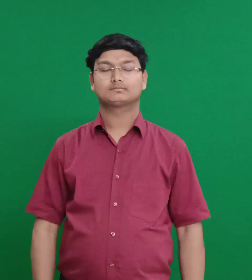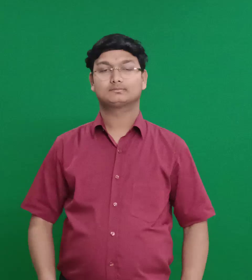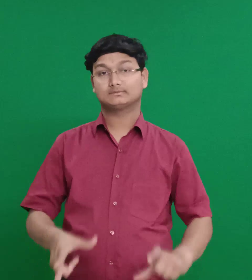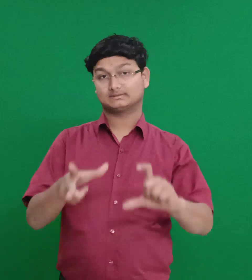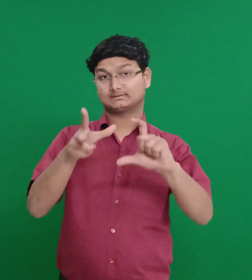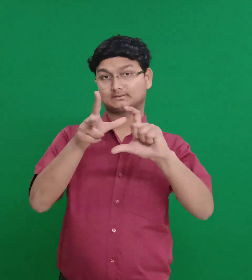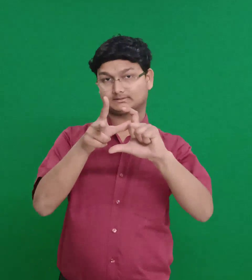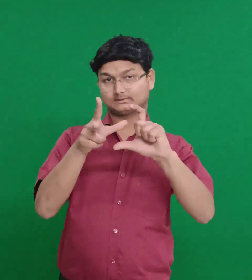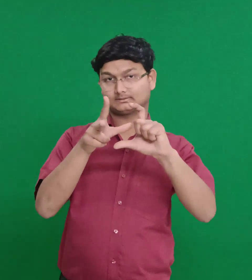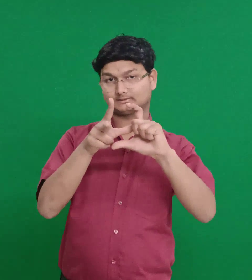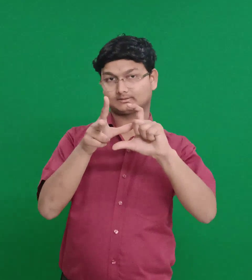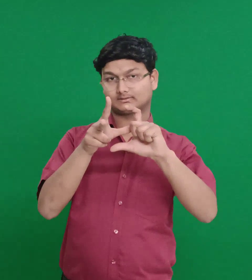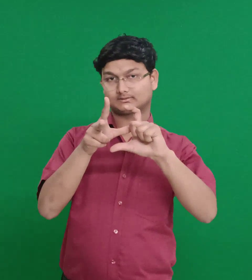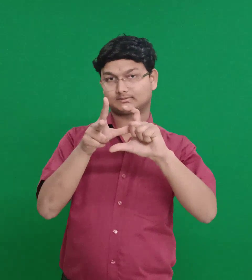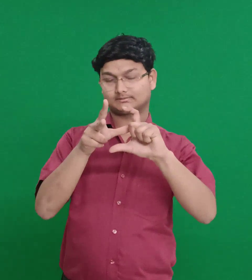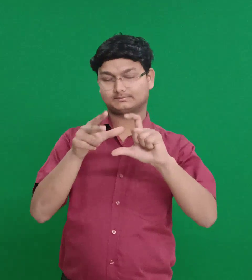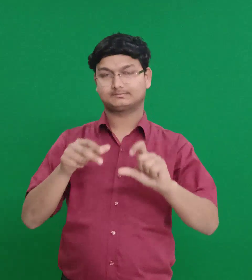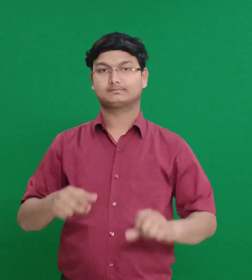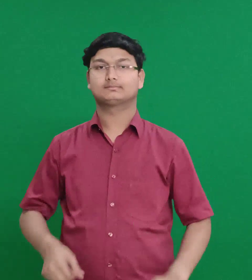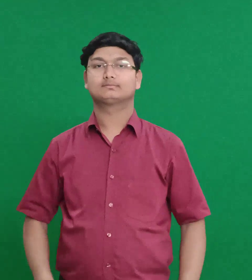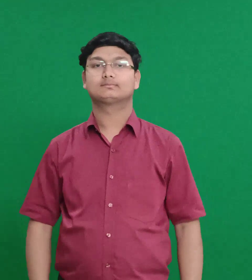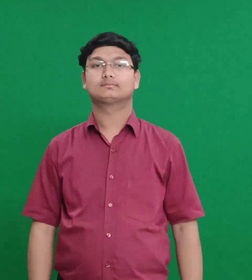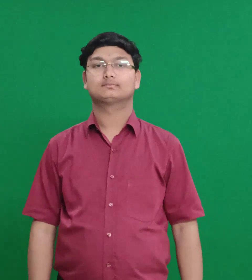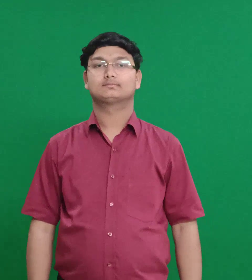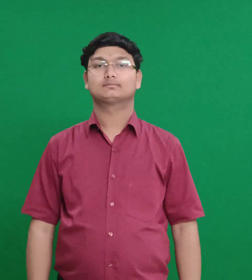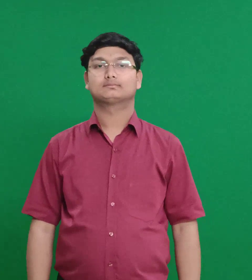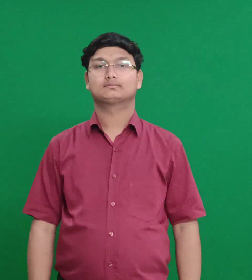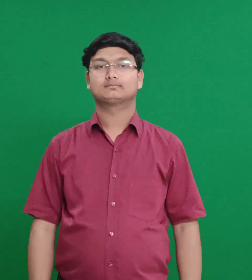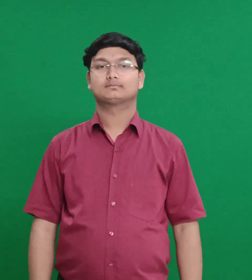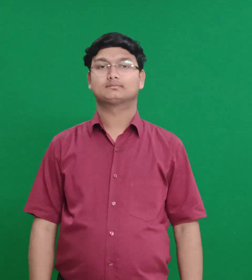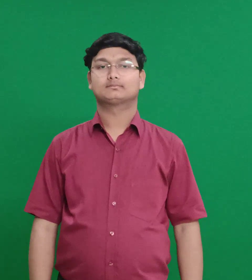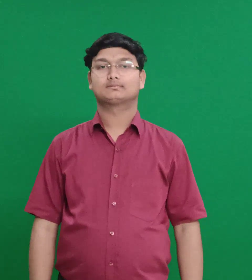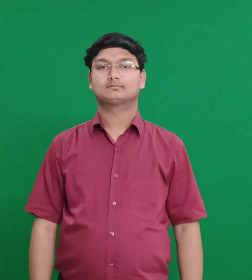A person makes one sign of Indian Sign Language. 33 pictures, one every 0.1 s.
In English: euphrates river
